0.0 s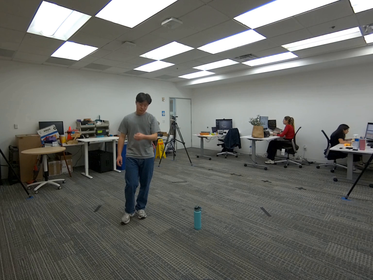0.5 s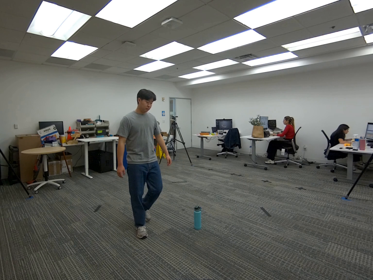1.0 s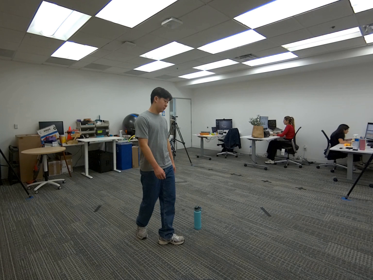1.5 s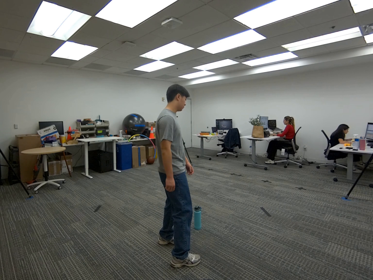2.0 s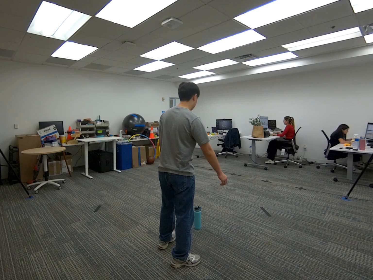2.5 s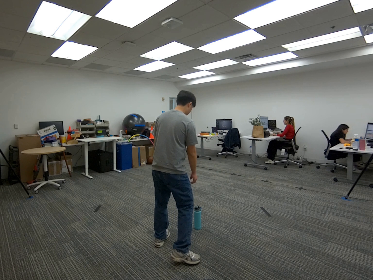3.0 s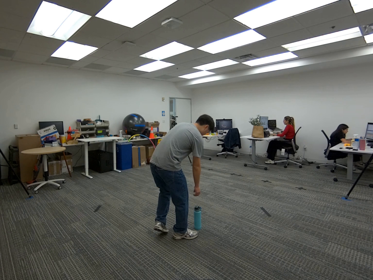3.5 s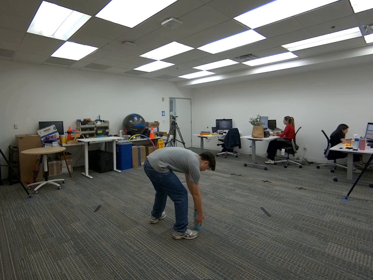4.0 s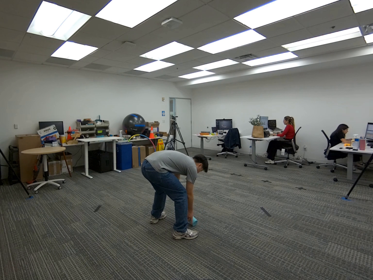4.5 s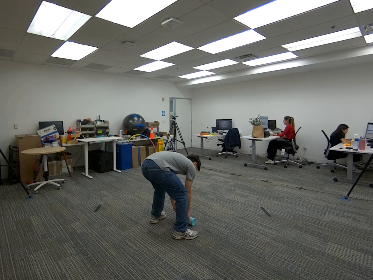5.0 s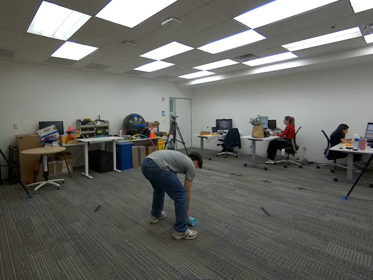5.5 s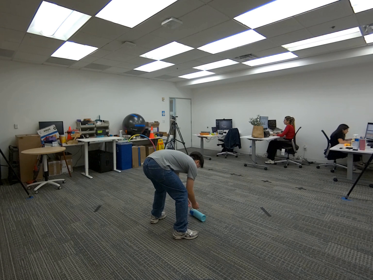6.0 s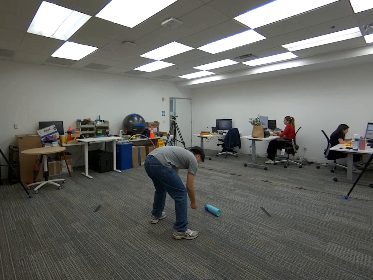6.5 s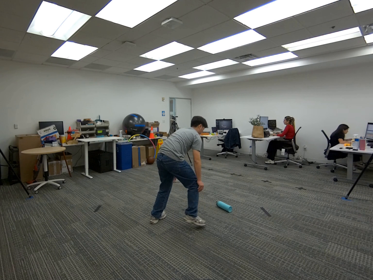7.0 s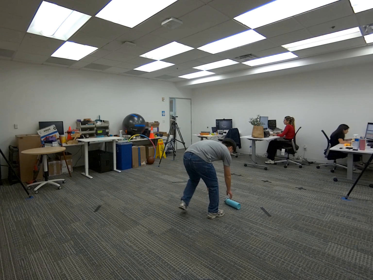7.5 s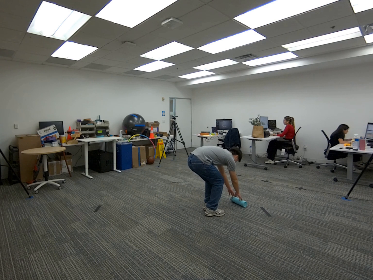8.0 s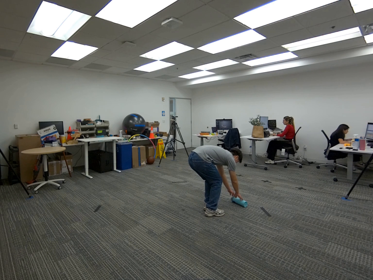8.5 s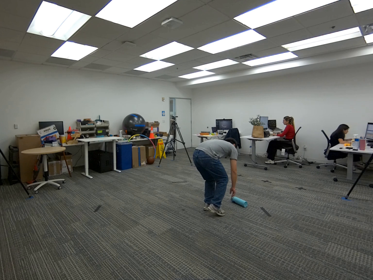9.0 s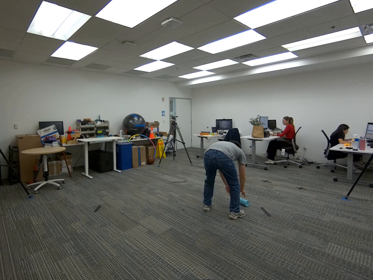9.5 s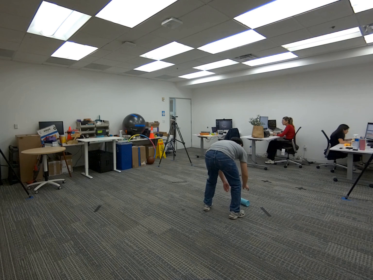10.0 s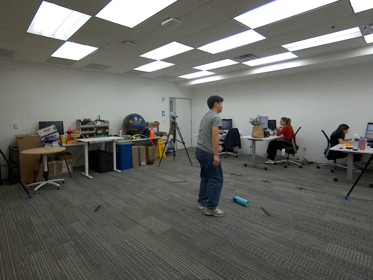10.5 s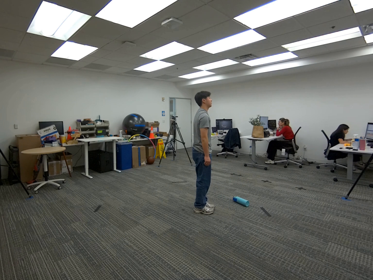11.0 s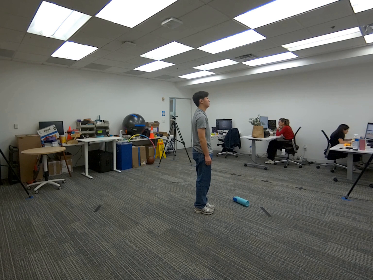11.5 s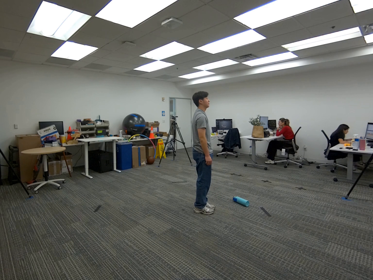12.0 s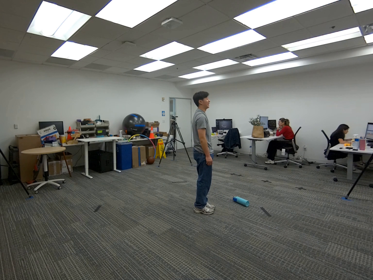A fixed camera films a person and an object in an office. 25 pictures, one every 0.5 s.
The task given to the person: Walk to the cyan water bottle on the ground, use both of your hands to place the bottle sideways and gently push the bottle to roll it across the ground.
